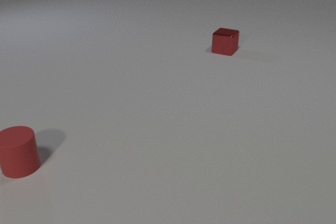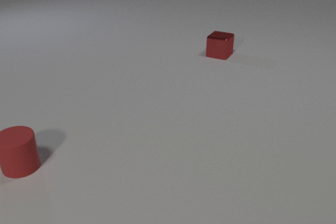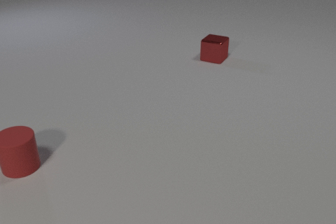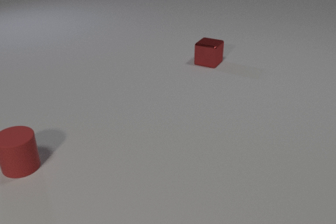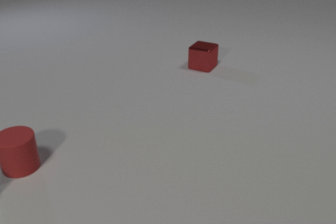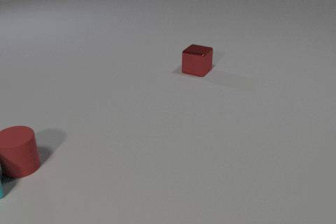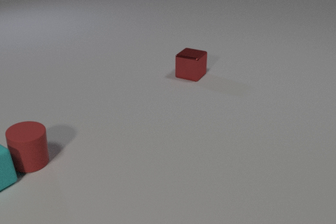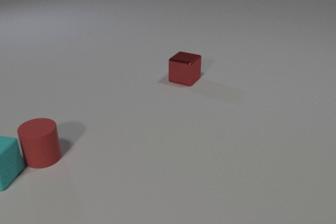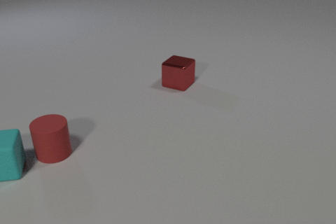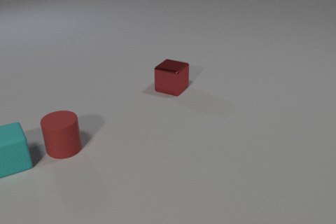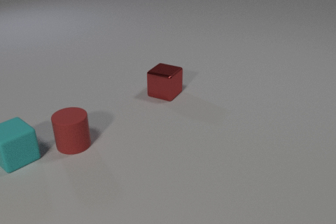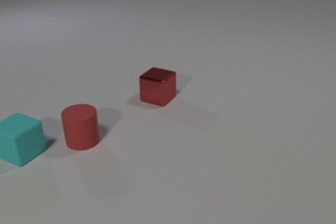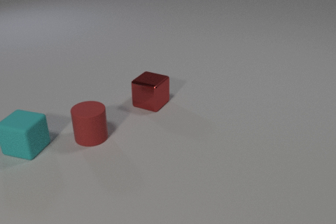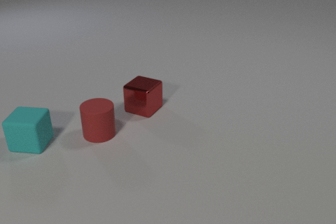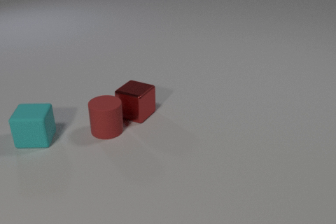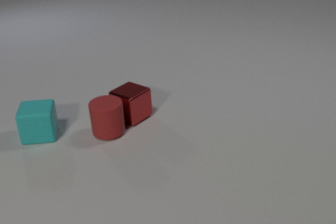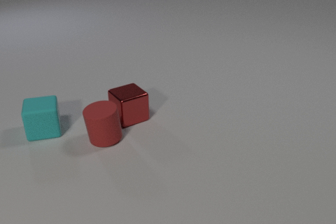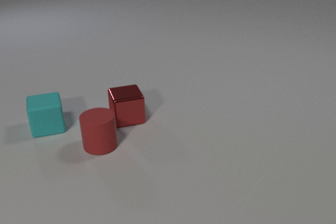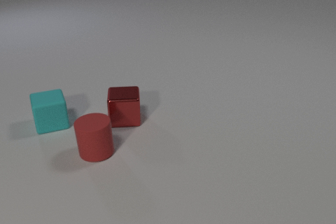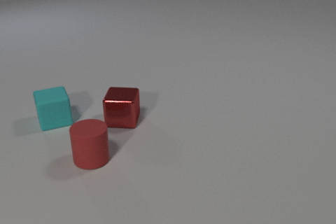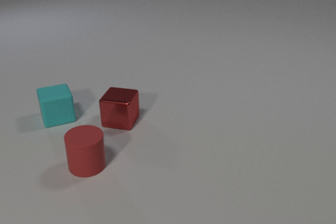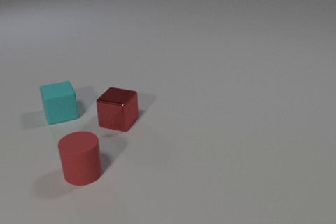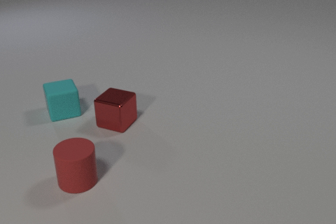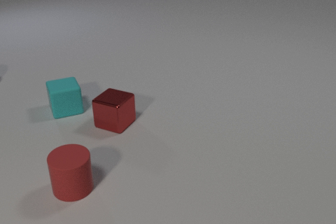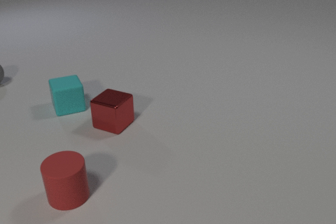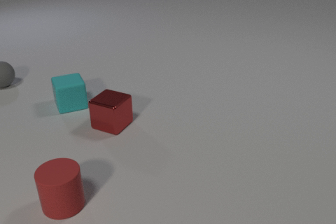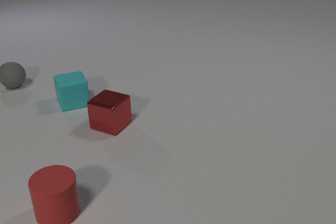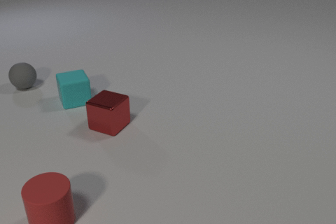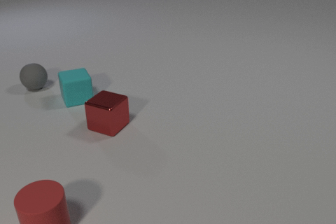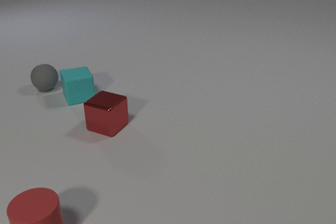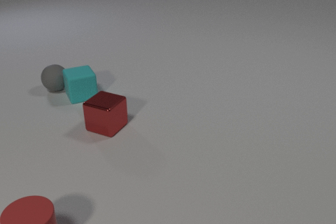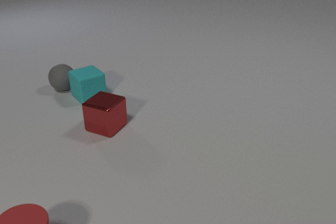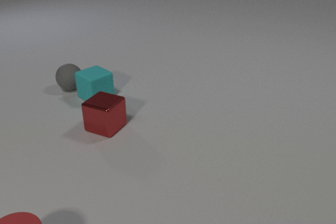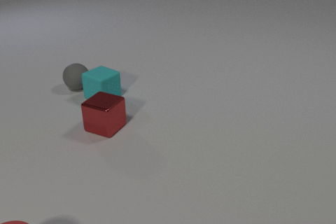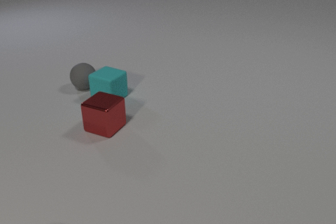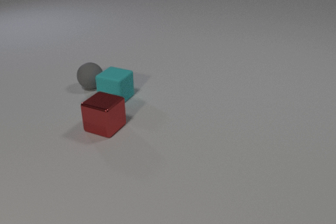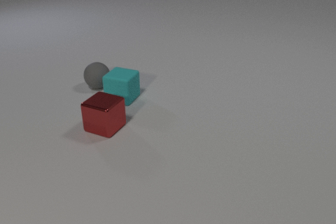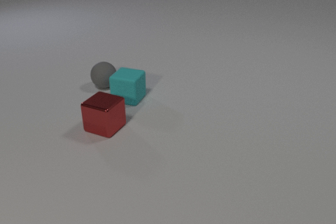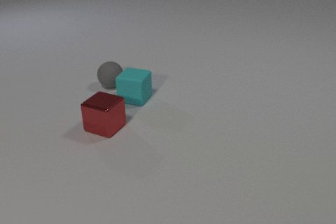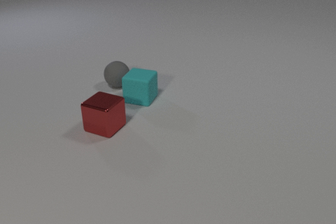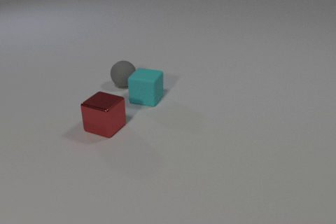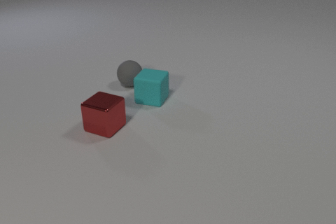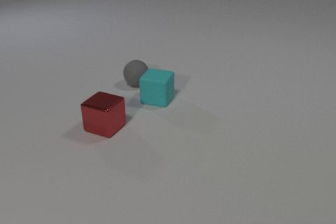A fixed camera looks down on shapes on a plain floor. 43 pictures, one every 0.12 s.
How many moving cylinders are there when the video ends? 0.
What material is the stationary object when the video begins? rubber.
How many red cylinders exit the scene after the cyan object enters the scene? 1.
0.00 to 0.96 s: The cyan rubber cube comes in at the left edge, slides away from the camera and to the right, spins counterclockwise seen from above by about 75 degrees, its near face sliding to the right. The red rubber cylinder slides to the right. The red metal cube slides toward the camera and to the left. The cyan rubber cube and the red rubber cylinder collide.
0.96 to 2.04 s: The cyan rubber cube slides away from the camera and to the right, spins counterclockwise seen from above by about 105 degrees, its near face sliding to the right. The red rubber cylinder slides to the right. The red metal cube slides toward the camera and to the left, spins clockwise seen from above by about 45 degrees, its near face sliding to the left. The red rubber cylinder and the red metal cube collide.
2.04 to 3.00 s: The cyan rubber cube slides away from the camera and to the right. The red rubber cylinder slides toward the camera and to the left. The gray rubber sphere comes in at the left edge, rolls to the right and toward the camera. The red metal cube slides to the left and toward the camera, spins so that its near face slides to the left, clockwise seen from above.
3.00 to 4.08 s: The cyan rubber cube slides to the right, spins so that its near face slides to the right, counterclockwise seen from above. The red rubber cylinder slides toward the camera and to the left, leaves at the bottom edge. The gray rubber sphere rolls to the right. The red metal cube slides to the left. The cyan rubber cube and the gray rubber sphere collide.
4.08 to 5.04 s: The cyan rubber cube slides to the right. The gray rubber sphere rolls to the right.
